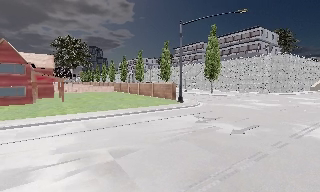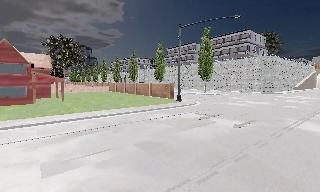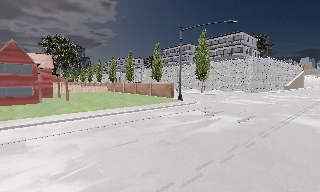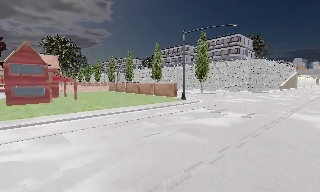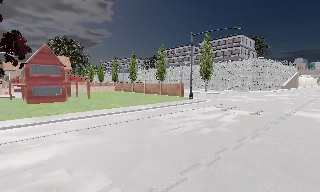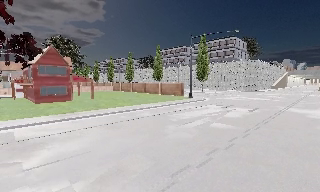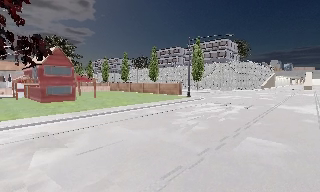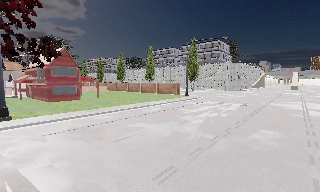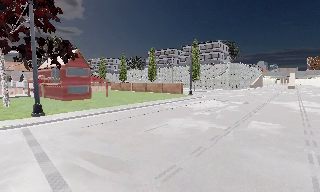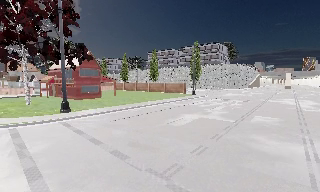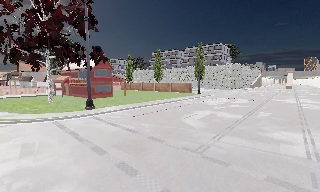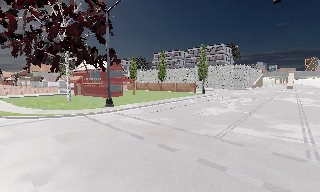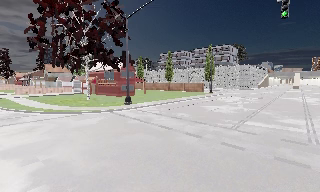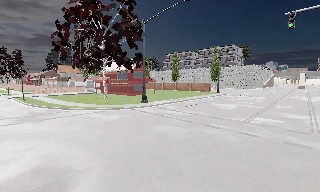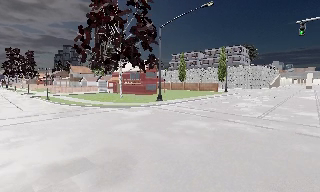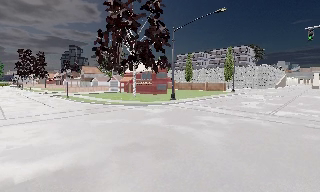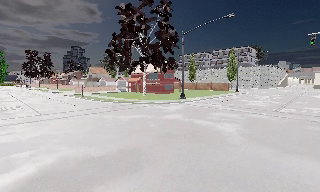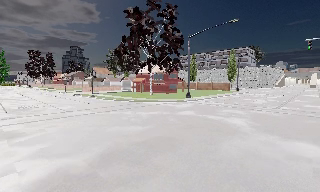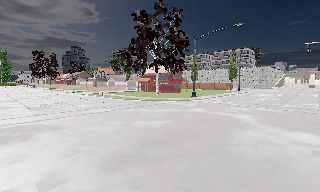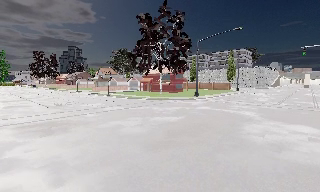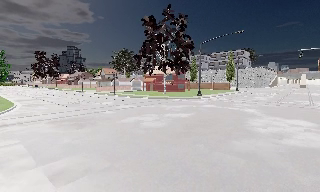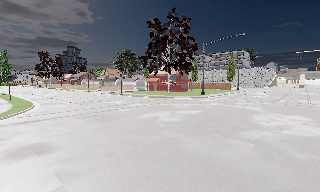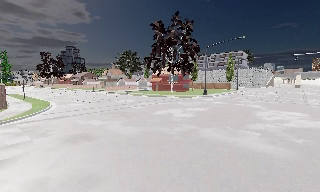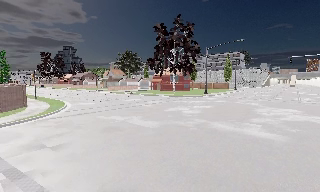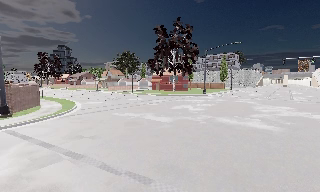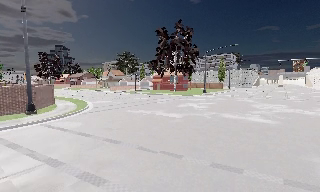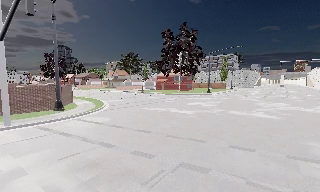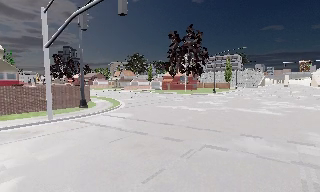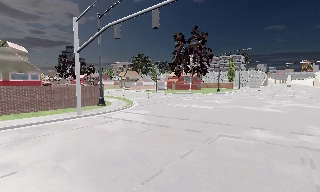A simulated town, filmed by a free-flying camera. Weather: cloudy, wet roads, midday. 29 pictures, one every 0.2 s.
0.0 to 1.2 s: The camera pans to its right, which is clockwise from overhead, by about 15 degrees. It travels to its left and backward, about 10 m, so close, fixed things drift to the right.
1.2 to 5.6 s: The camera travels backward and to its left, about 45 m, so what stands in front gets smaller.
The film runs backward here.
